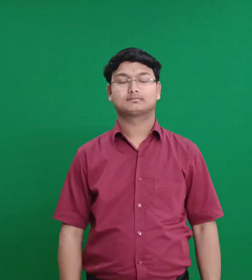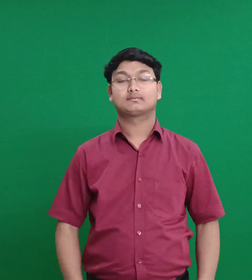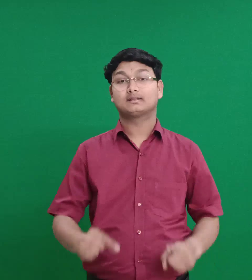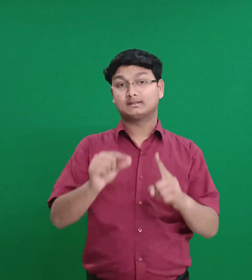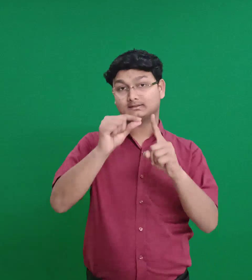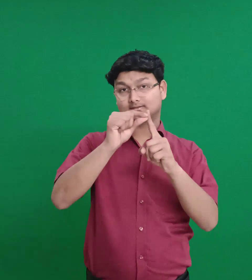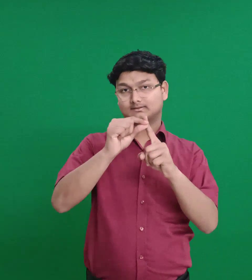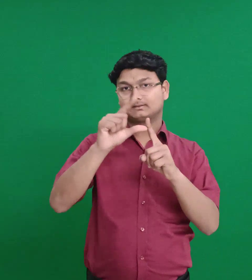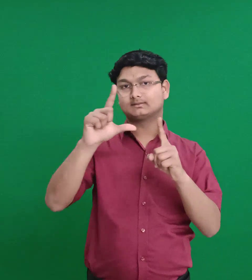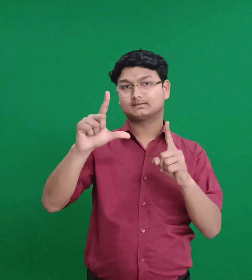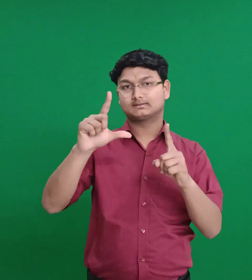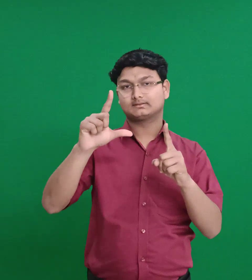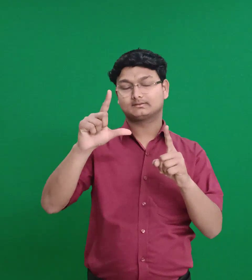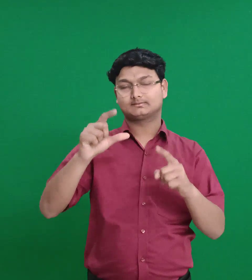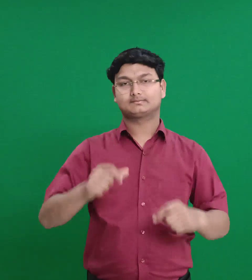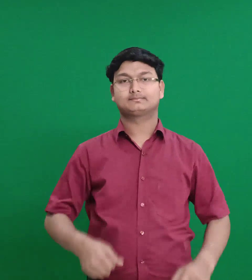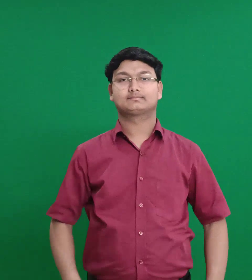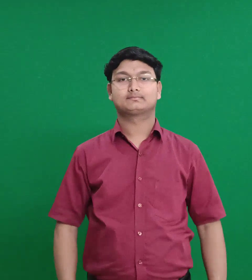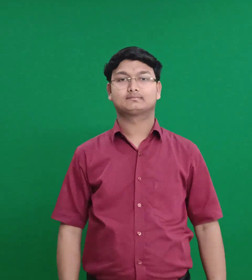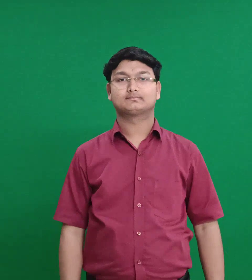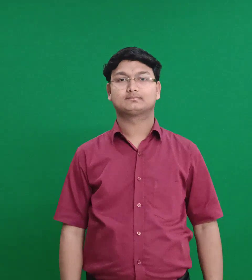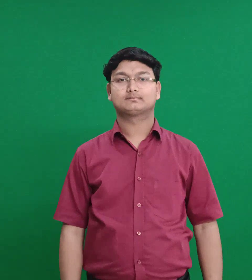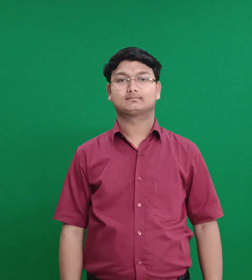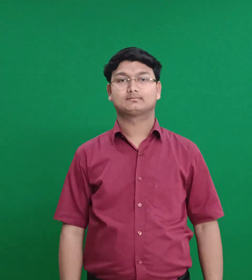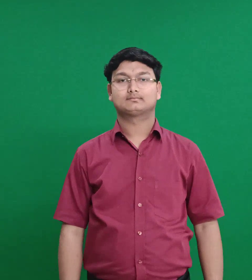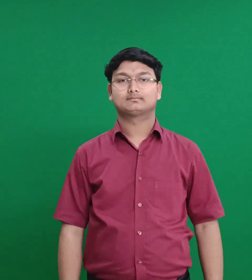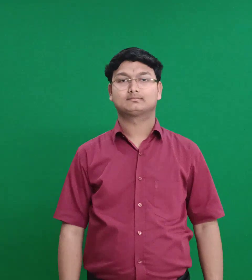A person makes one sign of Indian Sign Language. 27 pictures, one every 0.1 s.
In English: philosopher
